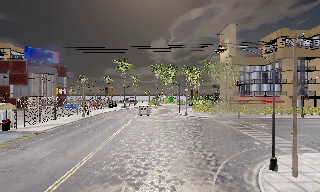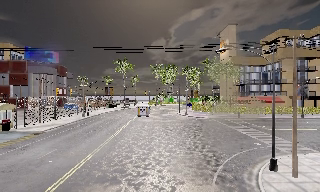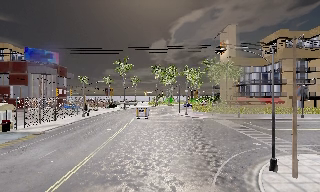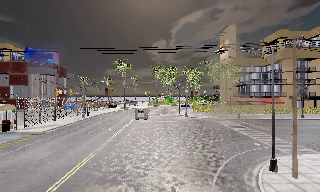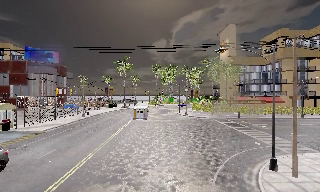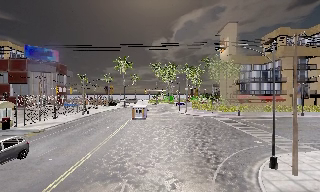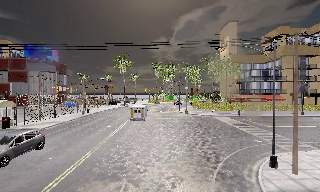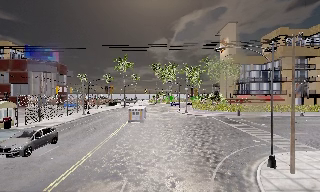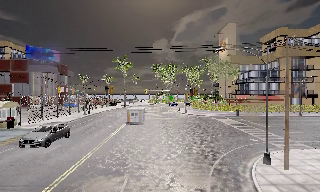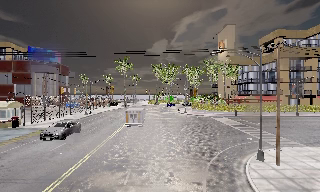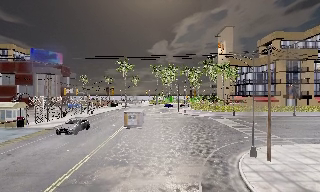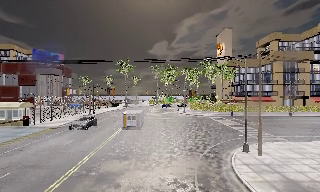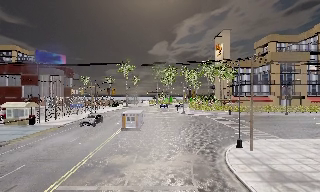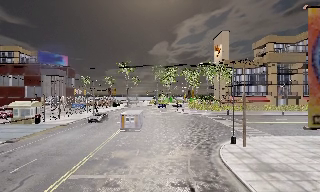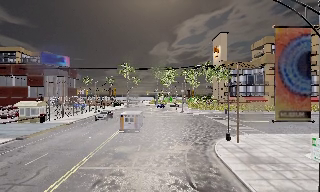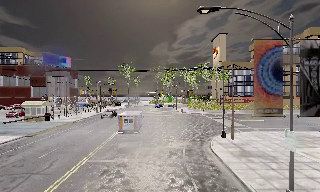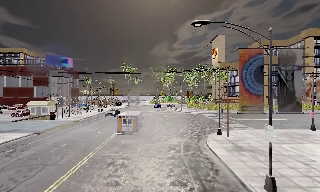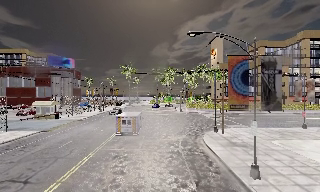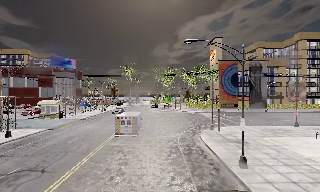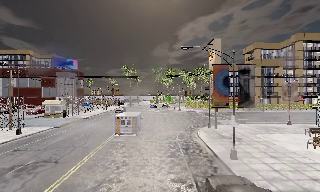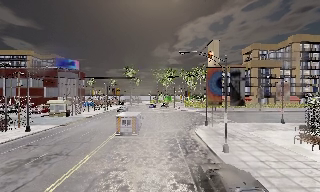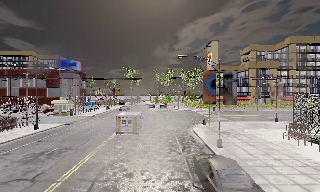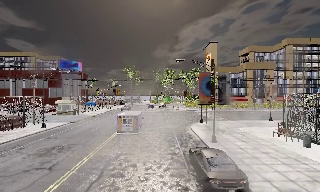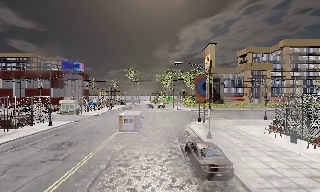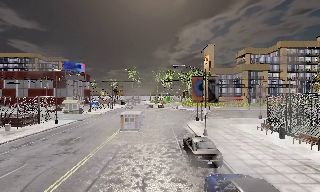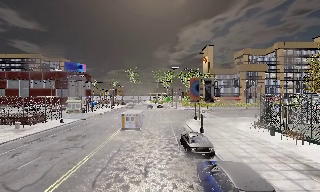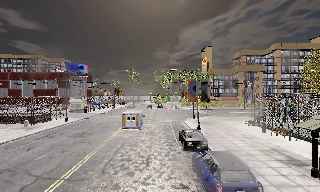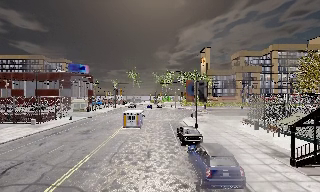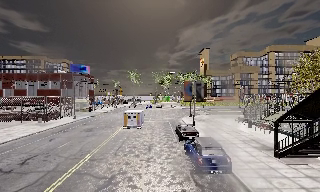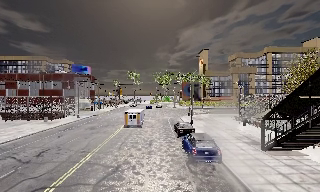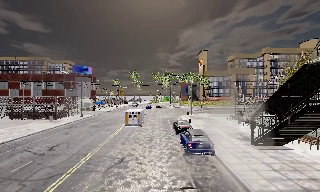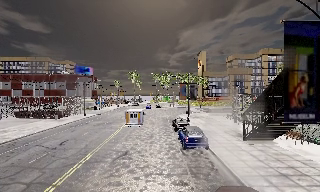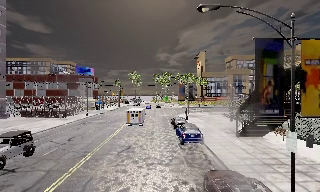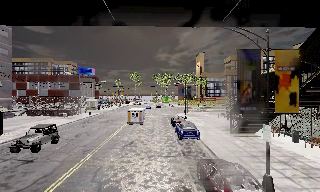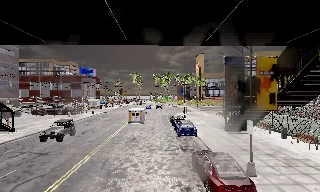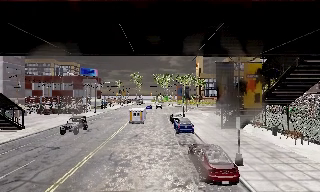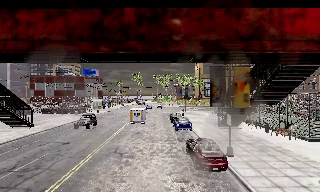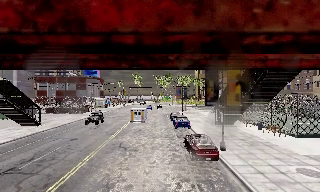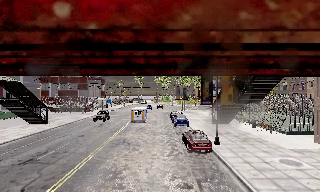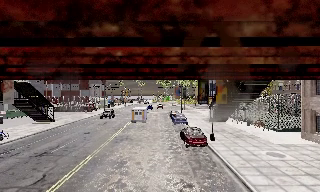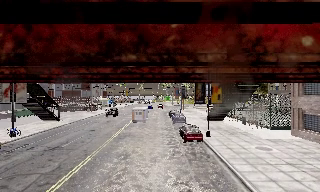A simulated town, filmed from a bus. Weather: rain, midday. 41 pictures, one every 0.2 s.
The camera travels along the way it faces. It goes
backward.
0.0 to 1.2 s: The camera keeps its place and its aim.
1.2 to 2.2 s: The camera travels backward, about 3 m, so what stands in front gets smaller. It gains speed.
2.2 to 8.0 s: The camera travels backward, about 40 m, so what stands in front gets smaller.
The film runs backward here.
